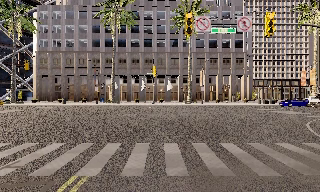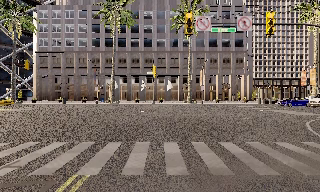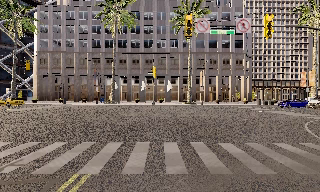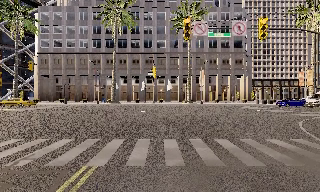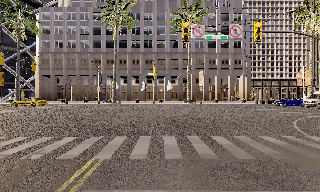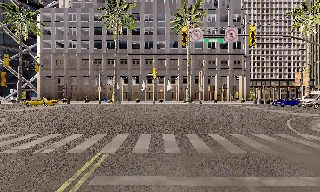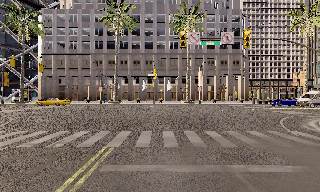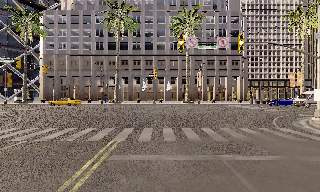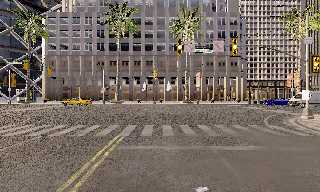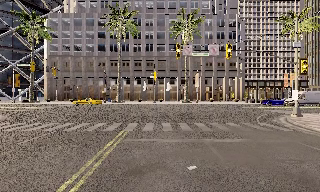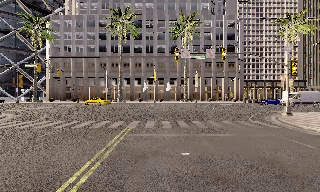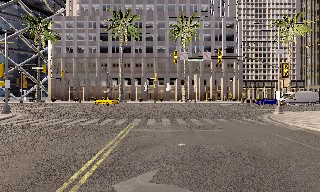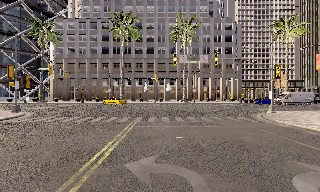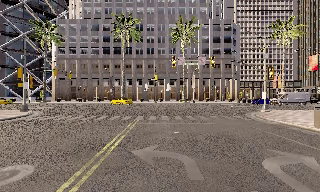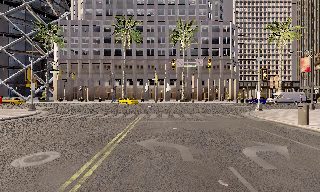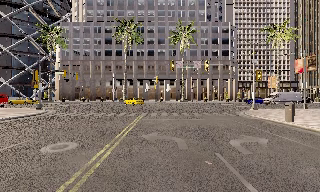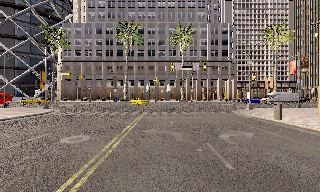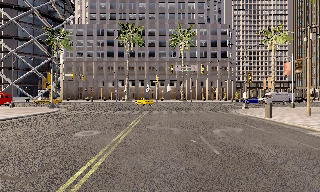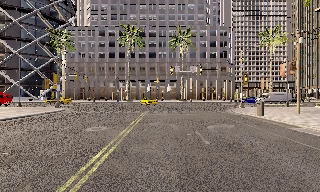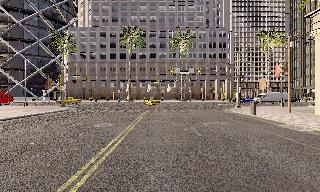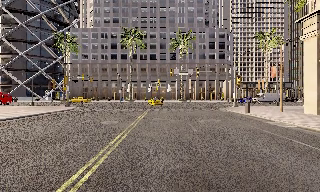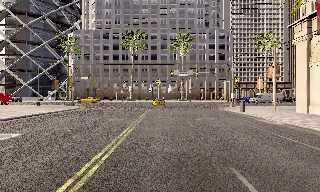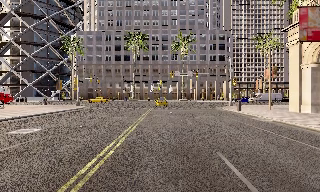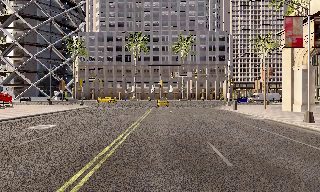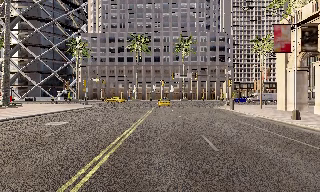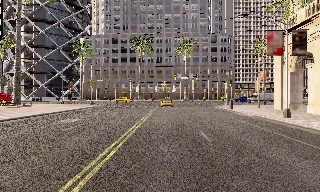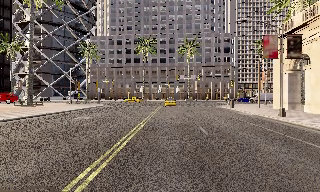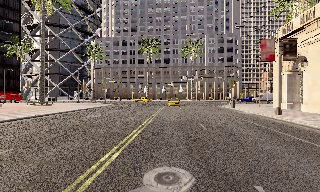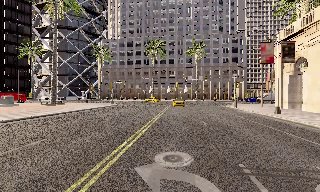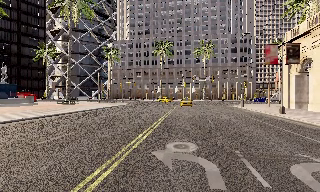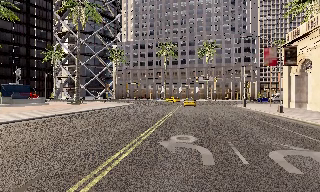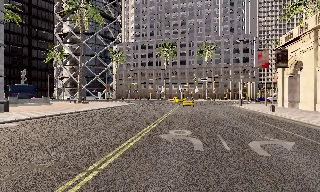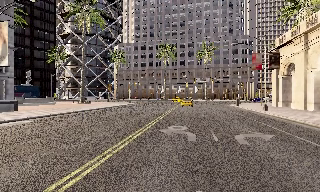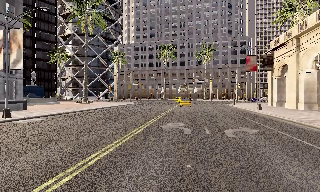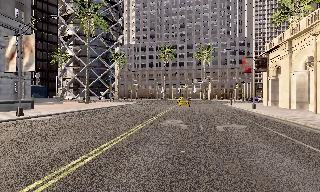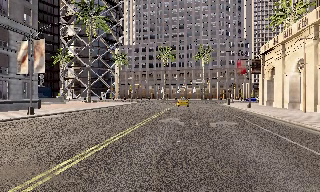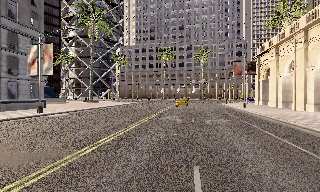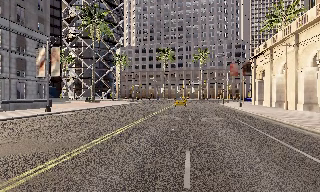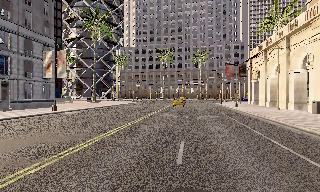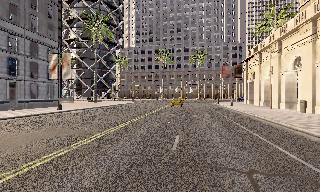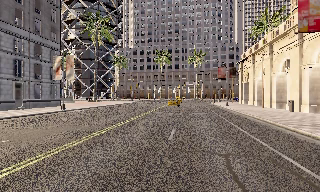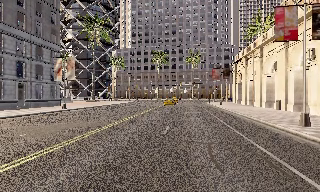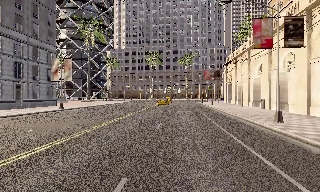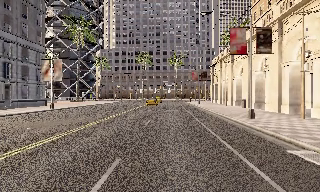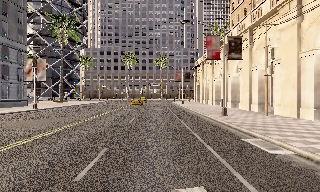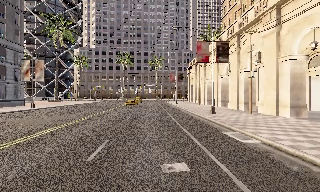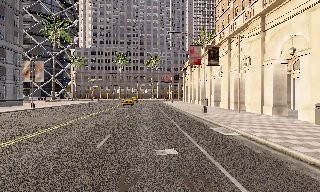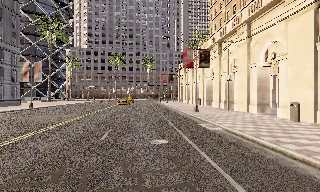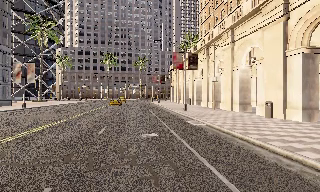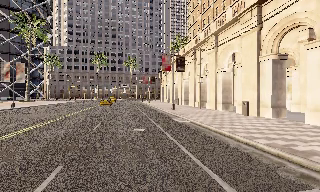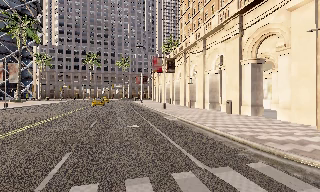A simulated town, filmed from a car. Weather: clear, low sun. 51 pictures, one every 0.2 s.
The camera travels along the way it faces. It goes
backward.
0.0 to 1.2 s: The camera travels backward, about 2 m, so what stands in front gets smaller. It gains speed.
1.2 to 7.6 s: The scene slides to the right, as the camera pans about 10 degrees to its left. It travels backward, about 35 m, so what stands in front gets smaller.
7.6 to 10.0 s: The camera swings to its right by about 25 degrees, and the scene slides to the left. It travels backward, about 13 m, so what stands in front gets smaller.
The film runs backward here.
